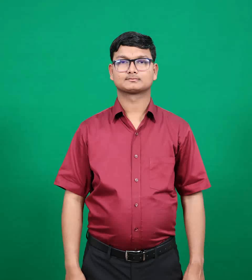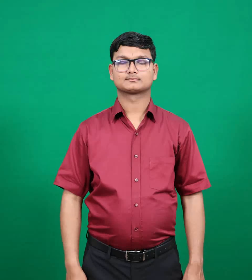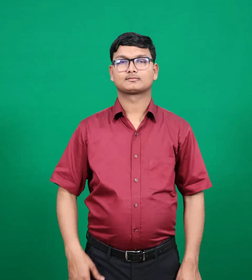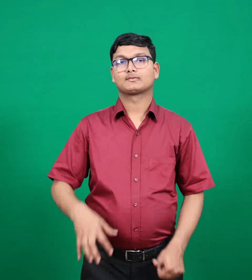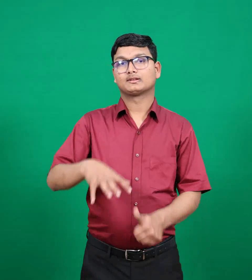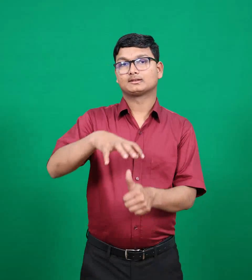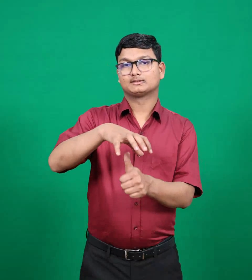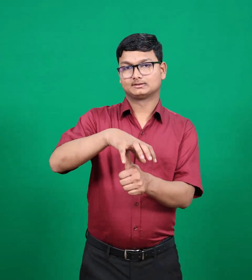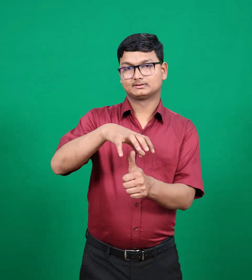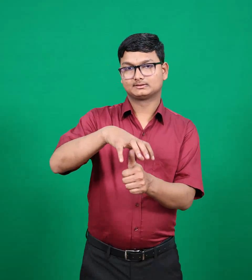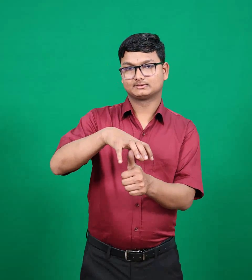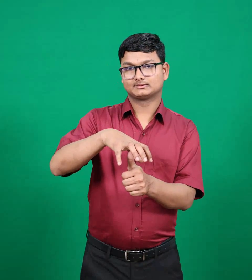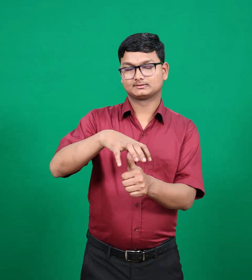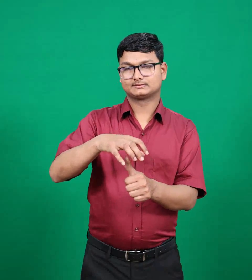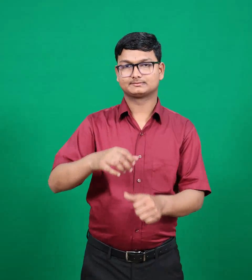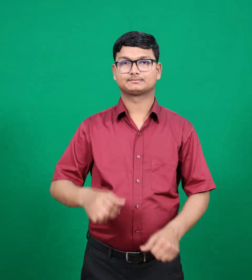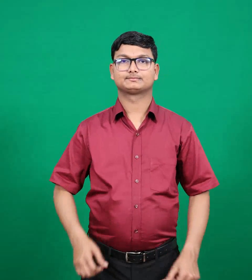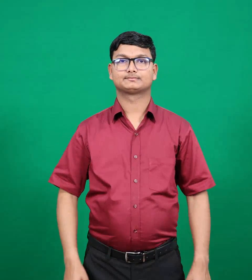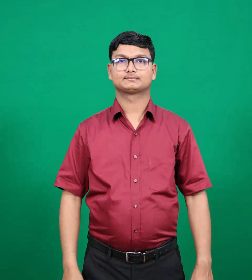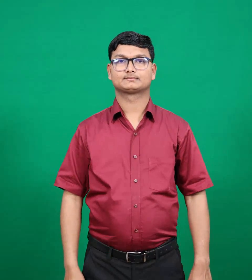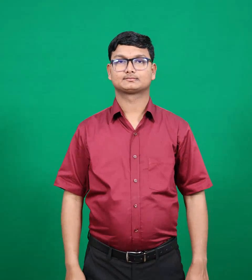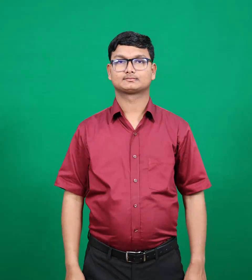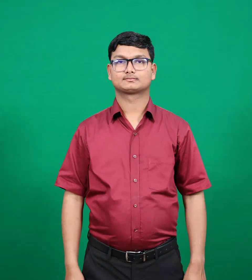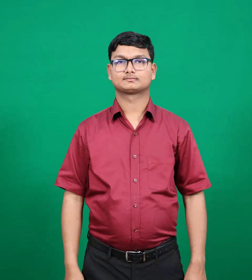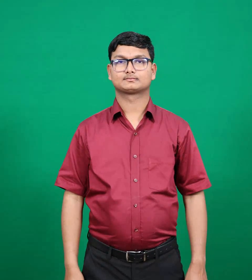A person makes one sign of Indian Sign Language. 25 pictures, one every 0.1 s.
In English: arimathea
